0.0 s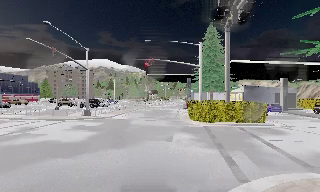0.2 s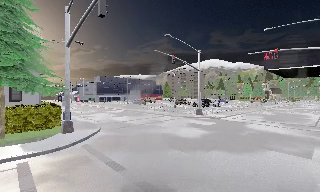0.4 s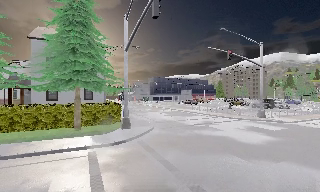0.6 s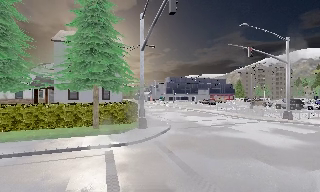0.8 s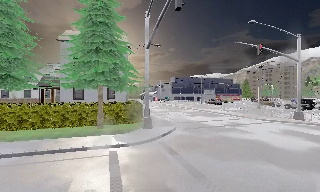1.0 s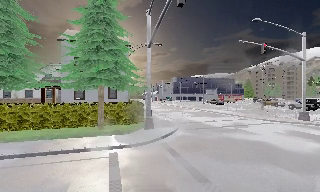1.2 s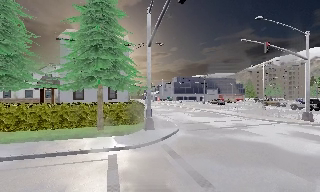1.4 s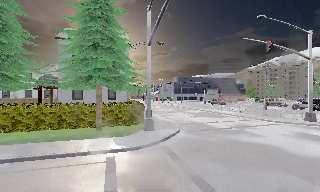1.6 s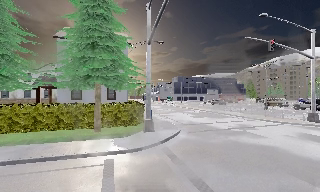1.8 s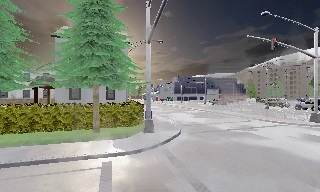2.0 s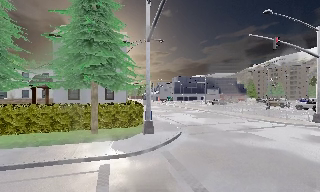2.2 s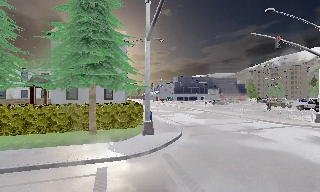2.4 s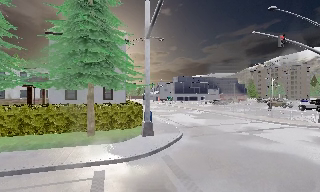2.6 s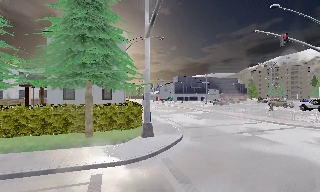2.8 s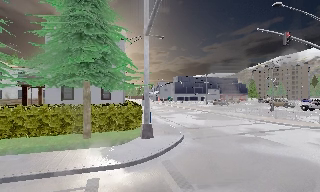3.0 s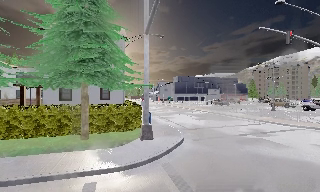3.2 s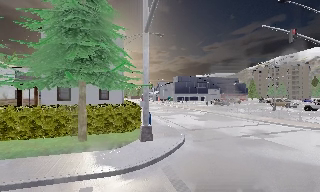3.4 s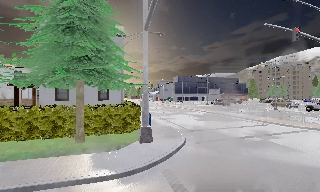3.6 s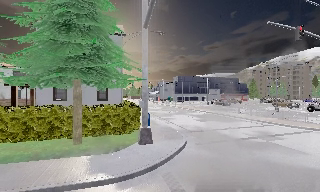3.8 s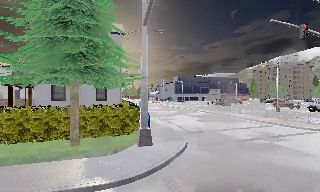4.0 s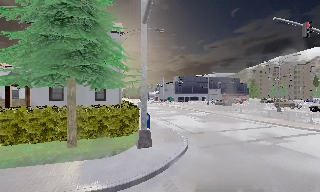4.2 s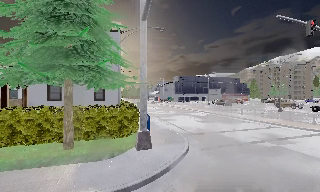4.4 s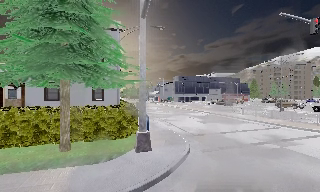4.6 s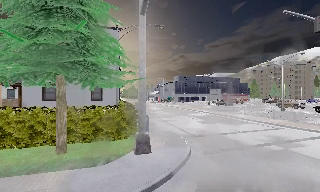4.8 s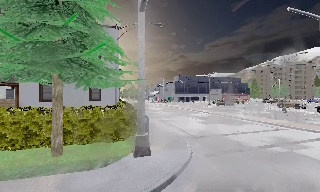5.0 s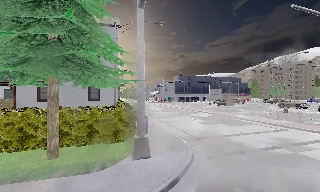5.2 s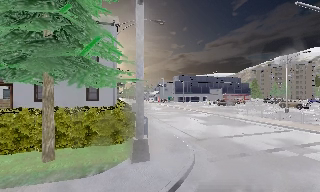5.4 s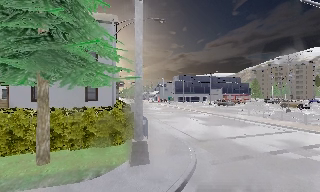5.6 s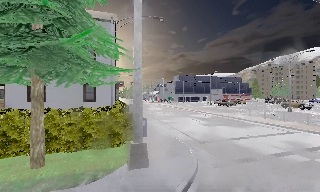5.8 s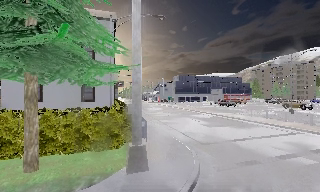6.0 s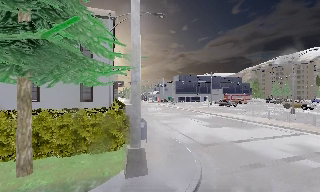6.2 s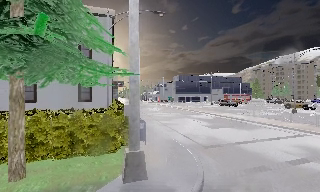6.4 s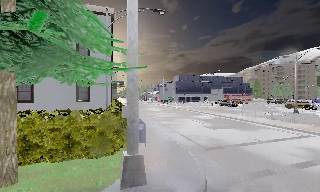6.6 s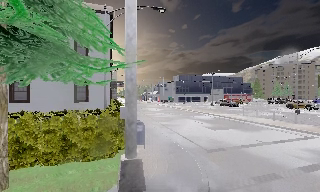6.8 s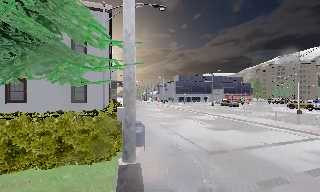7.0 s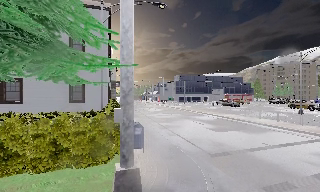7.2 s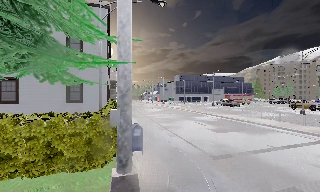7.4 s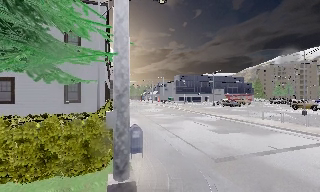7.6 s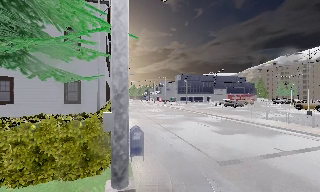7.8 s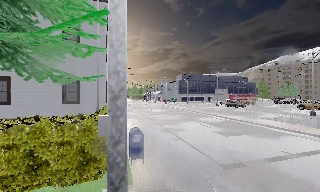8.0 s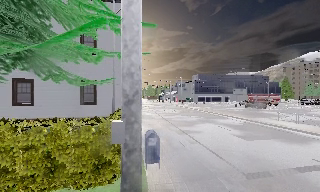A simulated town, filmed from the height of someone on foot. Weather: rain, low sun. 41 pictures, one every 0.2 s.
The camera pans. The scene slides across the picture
to the right.
The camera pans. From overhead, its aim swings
counterclockwise.
0.0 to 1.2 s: The camera swings to its left by about 65 degrees, and the scene slides to the right. It travels forward, about 1.5 m.
1.2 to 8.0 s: The camera travels forward, about 8 m, so what stands in front looms larger.
The film runs forward here.
